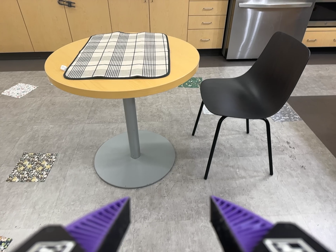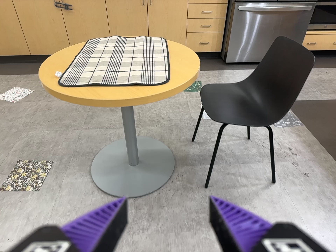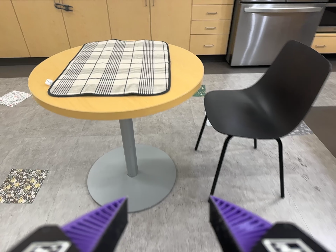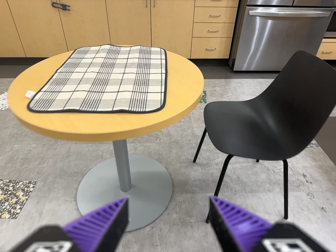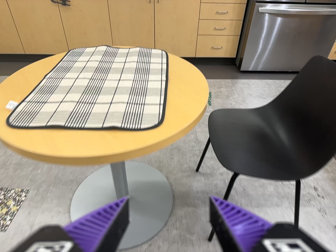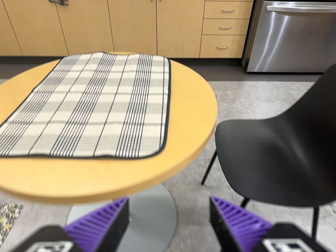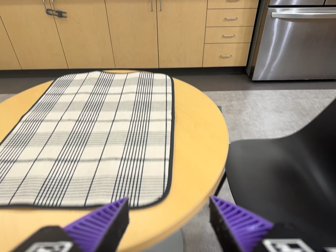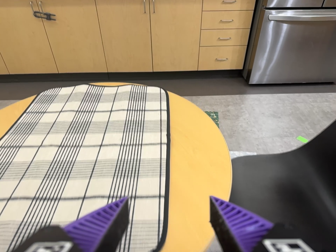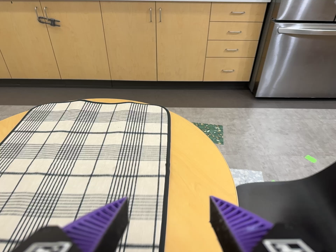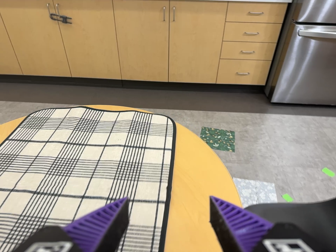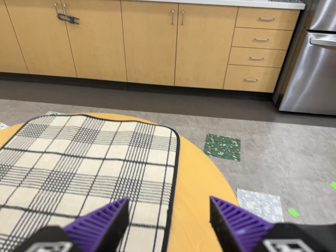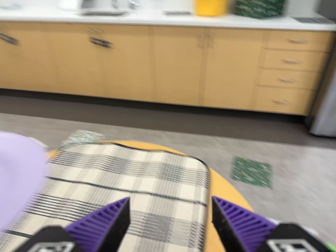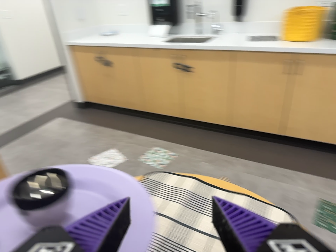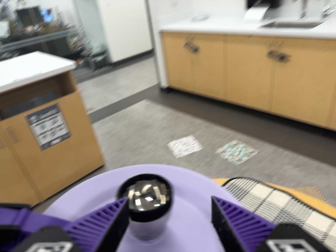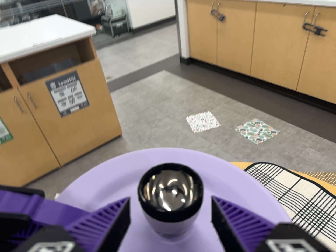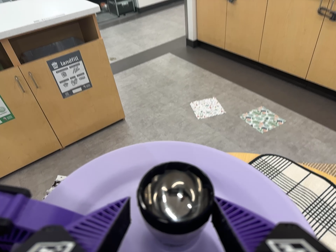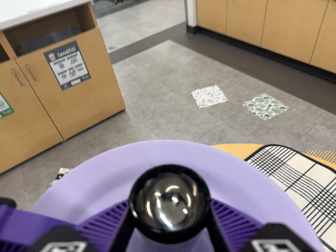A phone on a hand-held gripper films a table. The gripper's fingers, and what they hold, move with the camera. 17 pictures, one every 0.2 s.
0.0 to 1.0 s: The camera travels forward and toward the top of its view, about 50 cm, so what stands in front looms larger.
1.0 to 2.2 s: The camera swings to its left by about 10 degrees, and the scene slides to the right. It travels forward and toward the top of its view, about 50 cm, so what stands in front looms larger.
2.2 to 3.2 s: The camera swings to its left by about 40 degrees, and the scene slides to the right. It travels toward the top of its view, forward and to its left, about 22 cm. Its aim tips toward the bottom of its view by about 15 degrees. It rolls about its line of sight by about 15 degrees, and the scene rotates clockwise.
The film runs forward here.
